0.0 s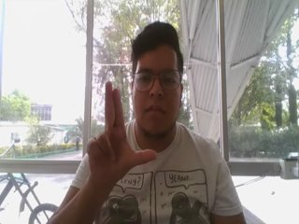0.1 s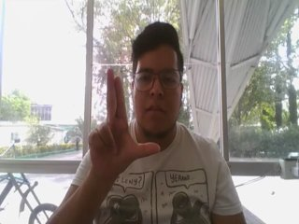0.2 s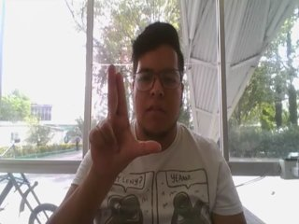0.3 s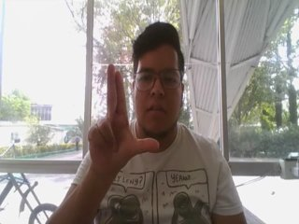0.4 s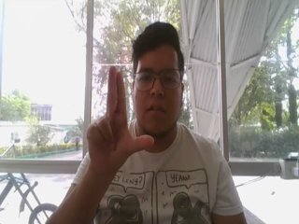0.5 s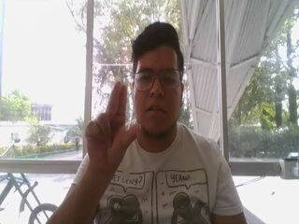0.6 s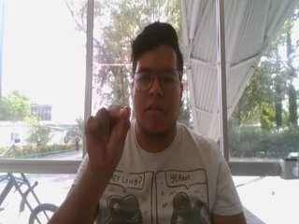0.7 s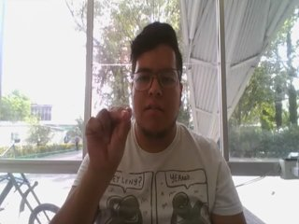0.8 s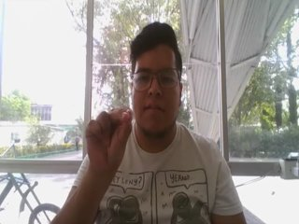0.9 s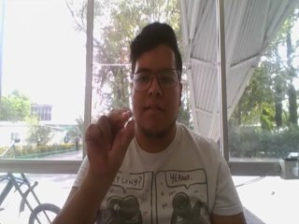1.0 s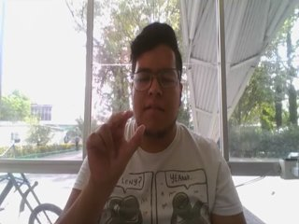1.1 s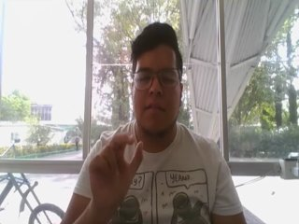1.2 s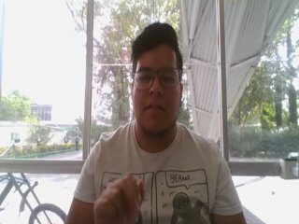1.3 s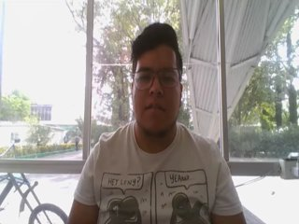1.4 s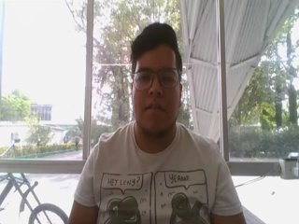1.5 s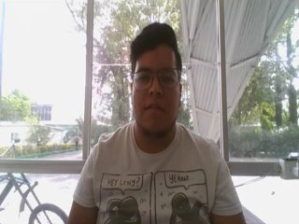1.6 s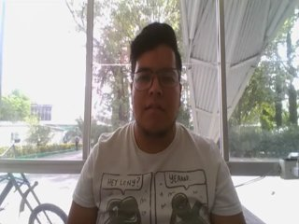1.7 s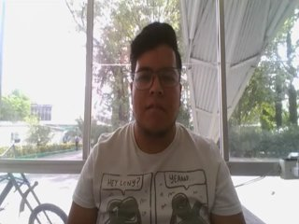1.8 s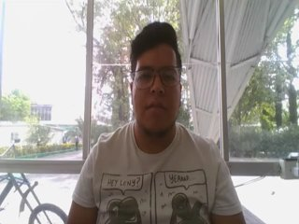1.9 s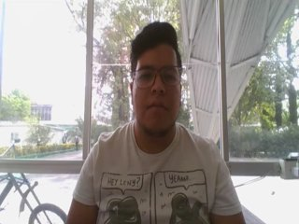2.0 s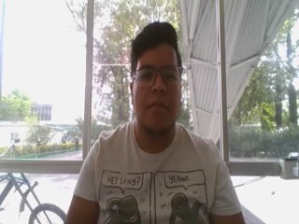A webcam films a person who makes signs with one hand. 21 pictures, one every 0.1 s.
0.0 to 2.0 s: Zoom out.
